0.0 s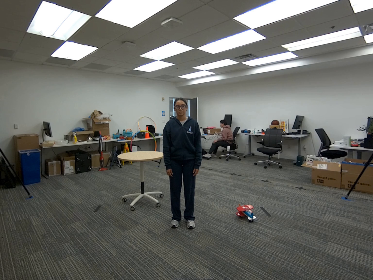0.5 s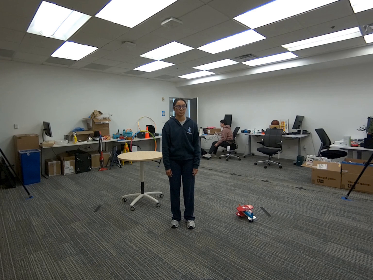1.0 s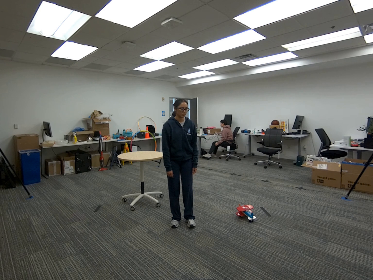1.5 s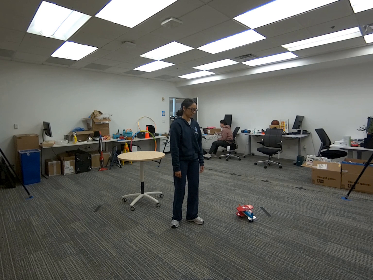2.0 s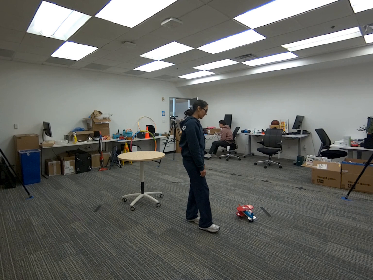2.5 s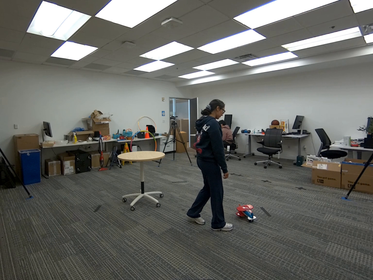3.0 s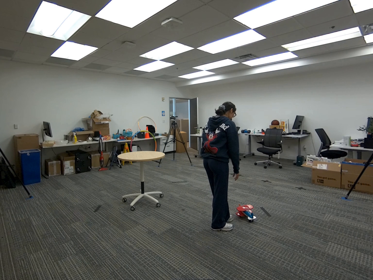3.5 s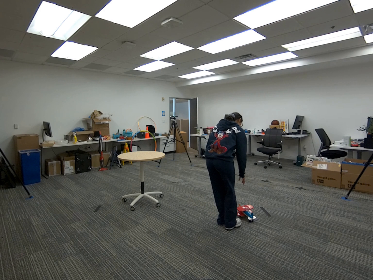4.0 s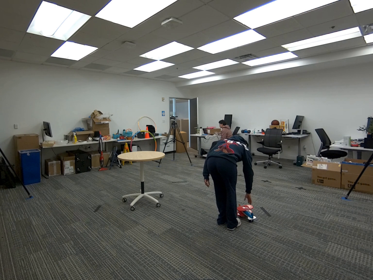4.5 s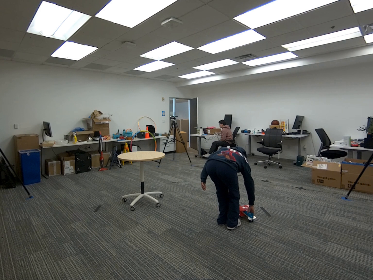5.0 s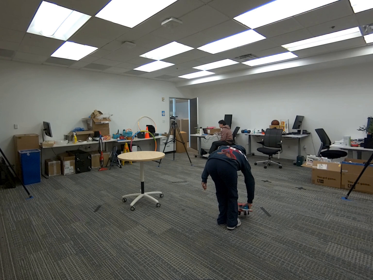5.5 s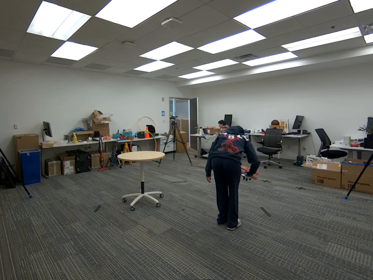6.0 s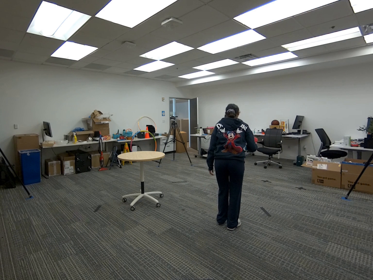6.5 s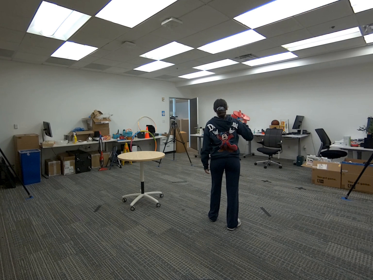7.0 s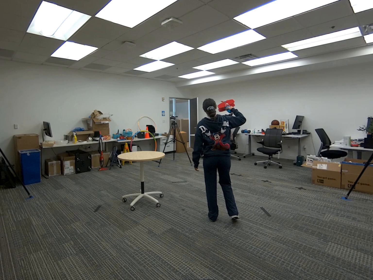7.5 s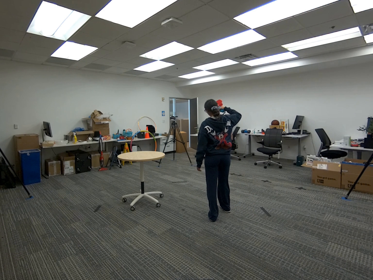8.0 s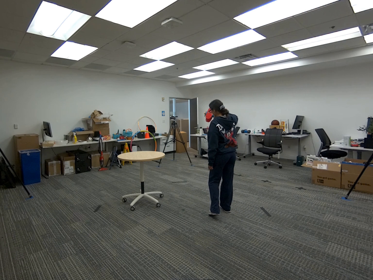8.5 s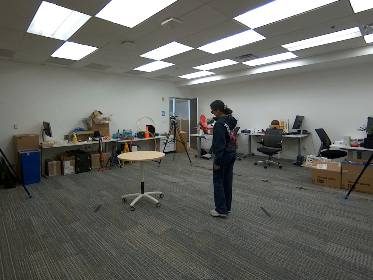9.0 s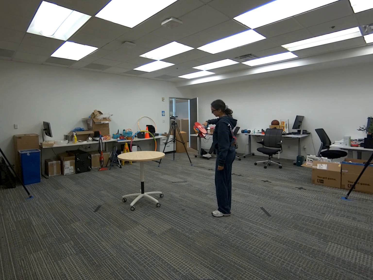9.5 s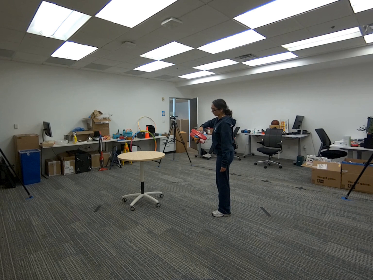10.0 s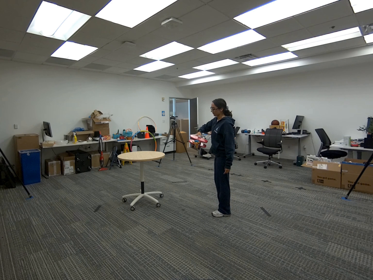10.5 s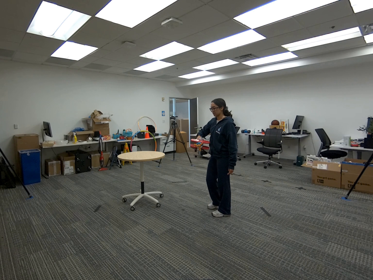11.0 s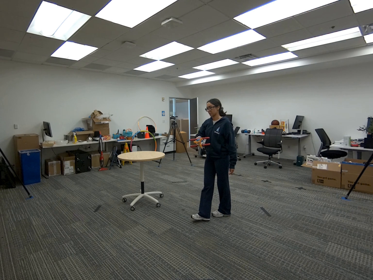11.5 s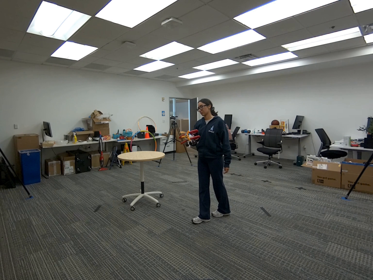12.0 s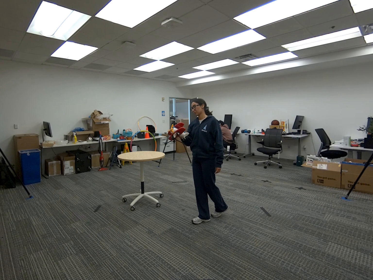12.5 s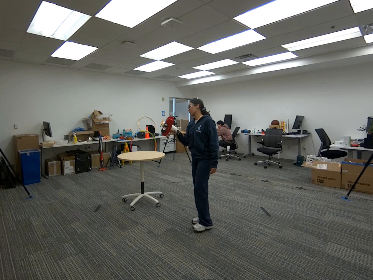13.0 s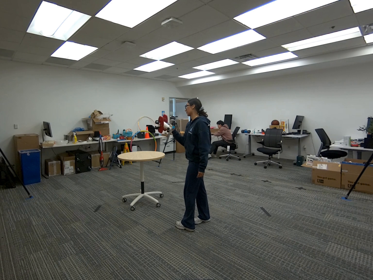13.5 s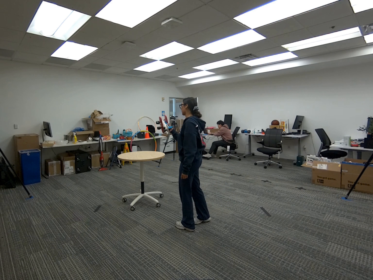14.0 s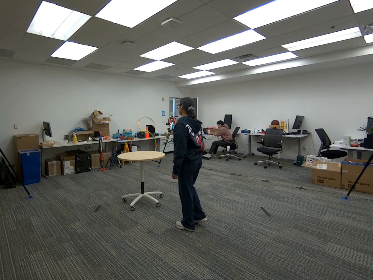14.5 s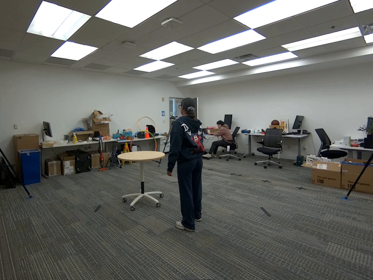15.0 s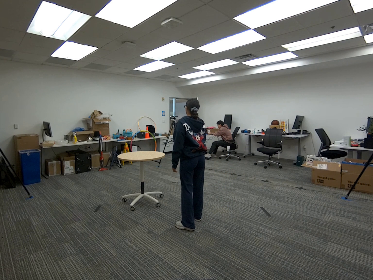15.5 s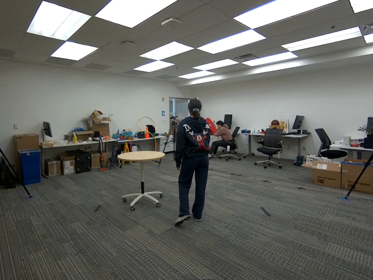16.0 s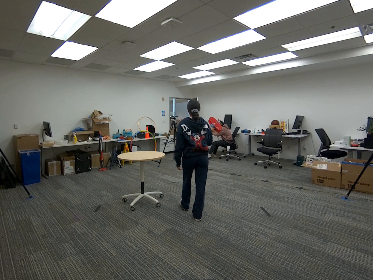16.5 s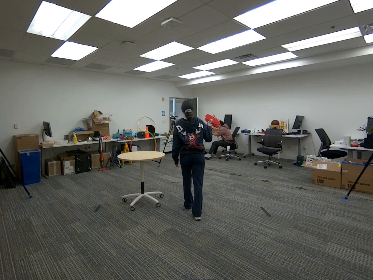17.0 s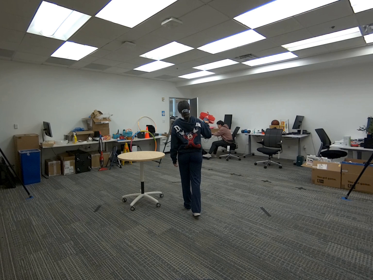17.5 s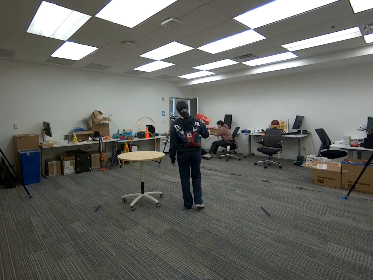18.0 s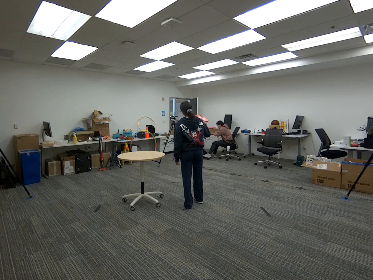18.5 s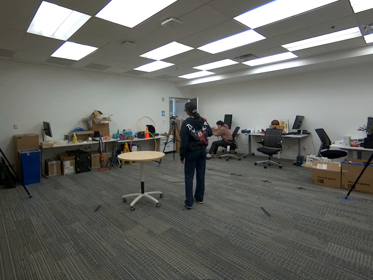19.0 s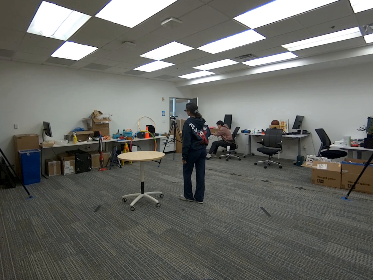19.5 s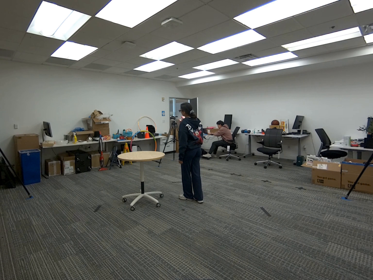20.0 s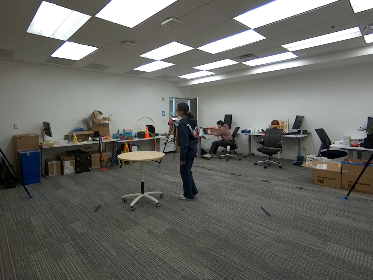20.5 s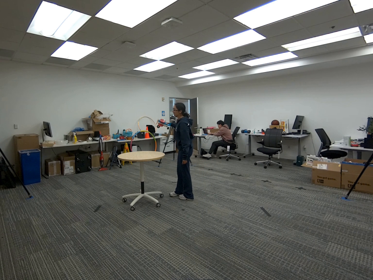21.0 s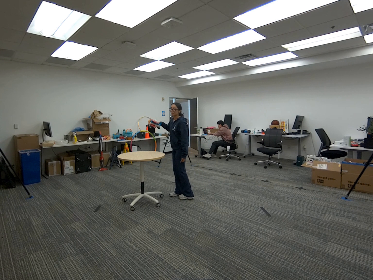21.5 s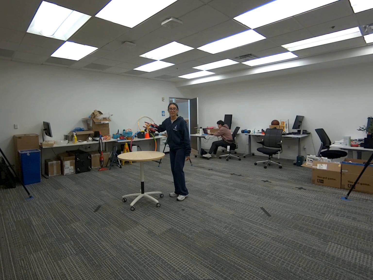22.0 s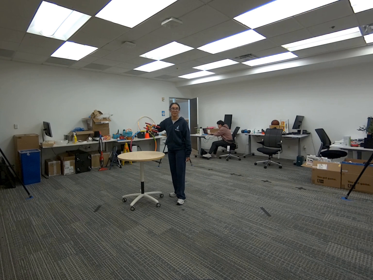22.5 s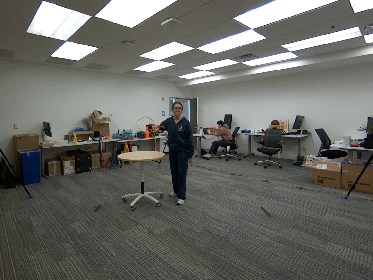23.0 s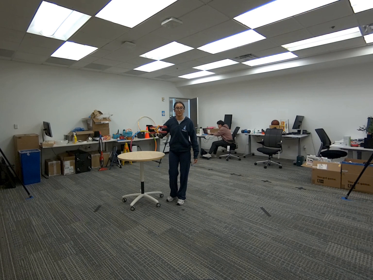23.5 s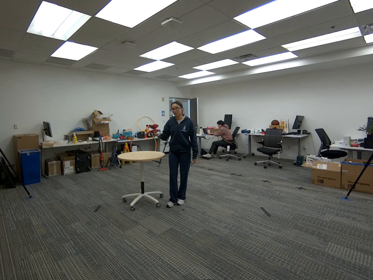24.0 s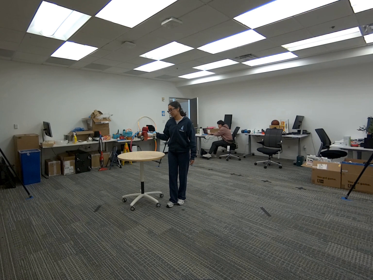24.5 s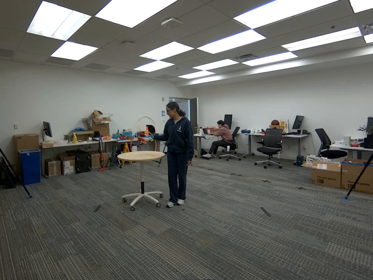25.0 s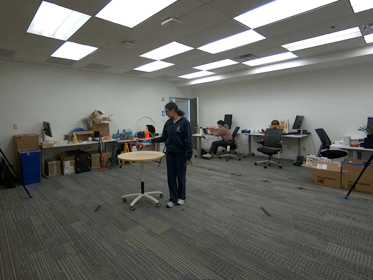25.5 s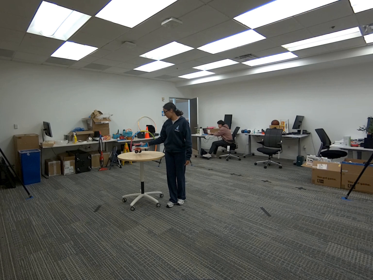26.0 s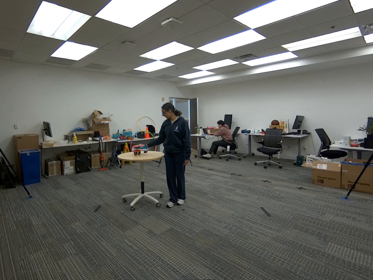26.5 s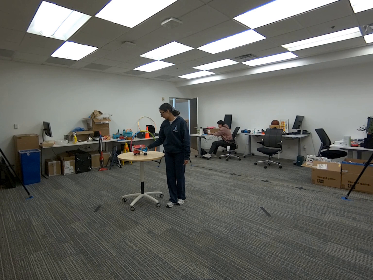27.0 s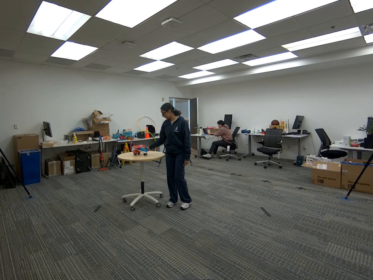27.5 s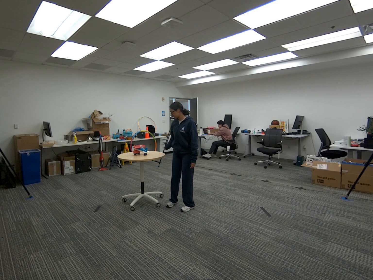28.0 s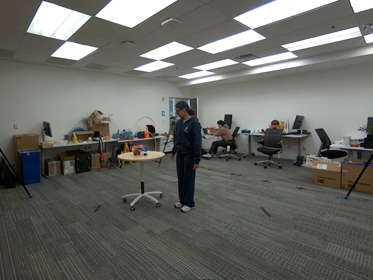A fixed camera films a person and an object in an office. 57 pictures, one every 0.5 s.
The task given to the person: "Walk to the toy airplane on the ground, pick it up with your right hand, hold it in the air, walk to the round table, and place the airplane on the table.
